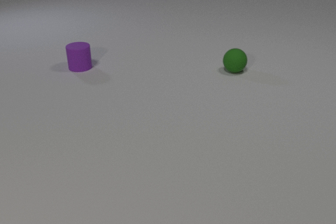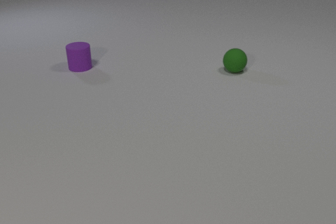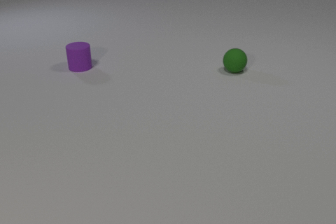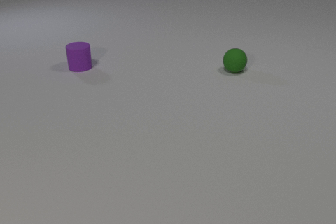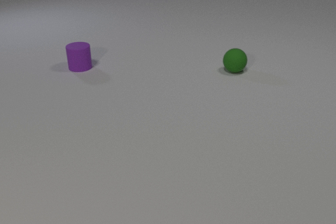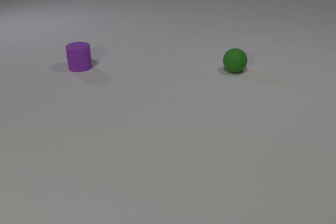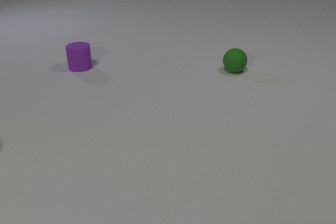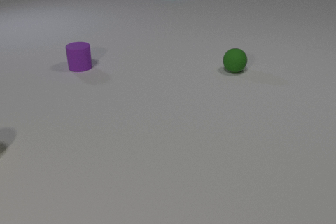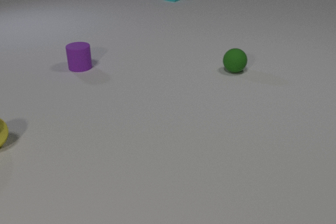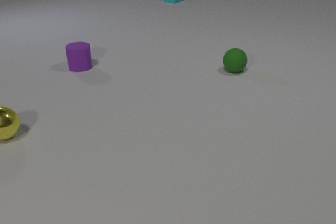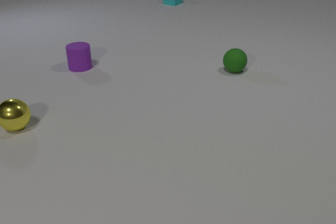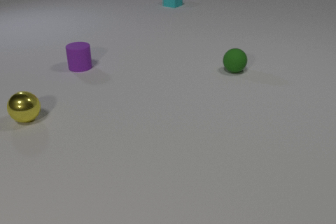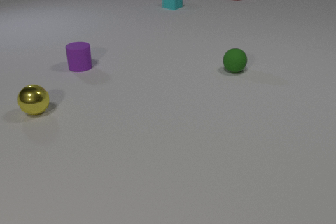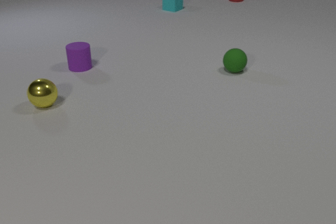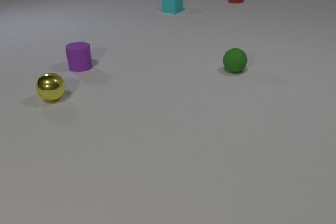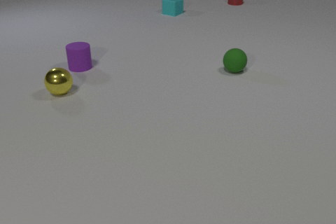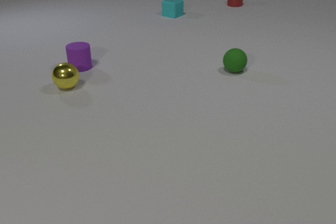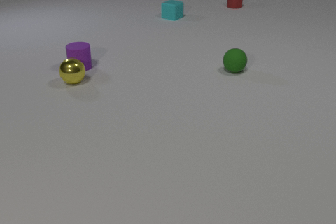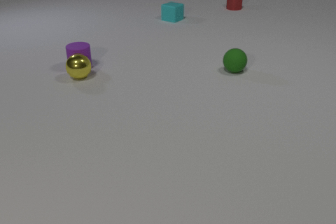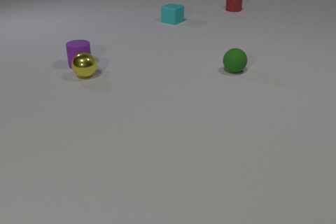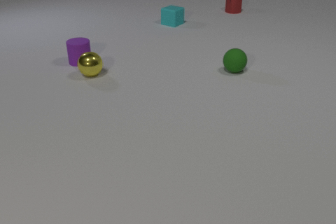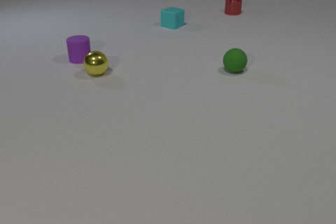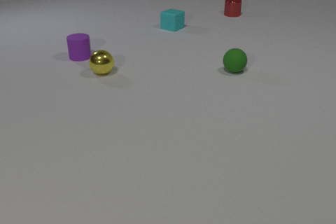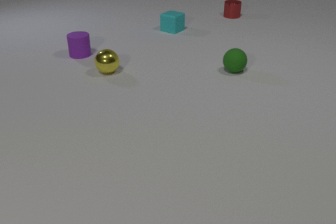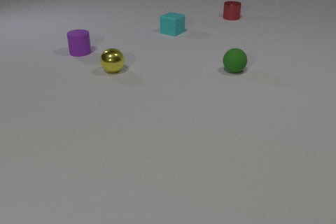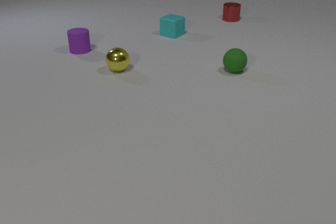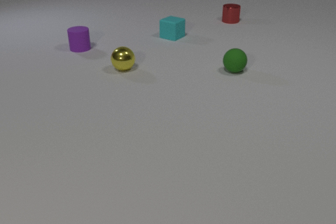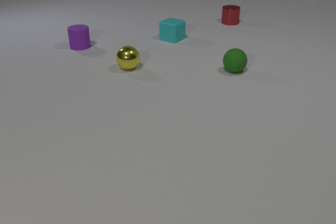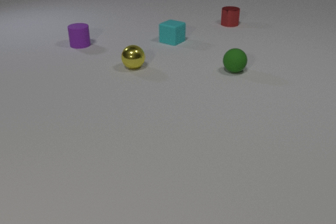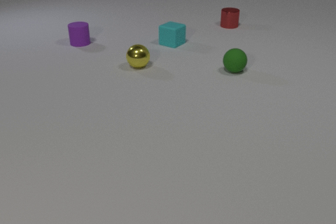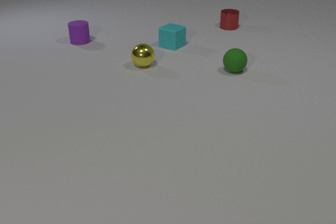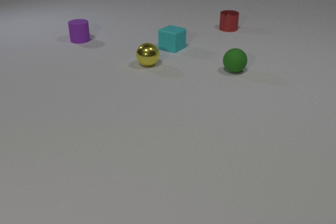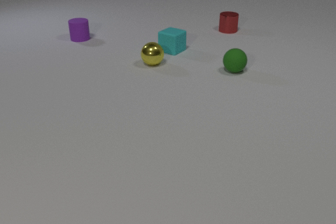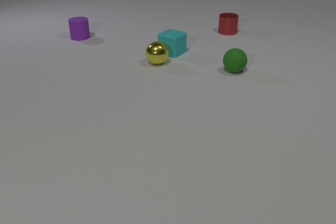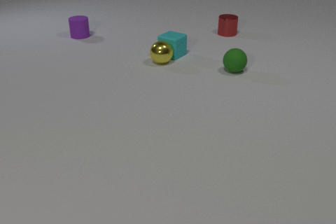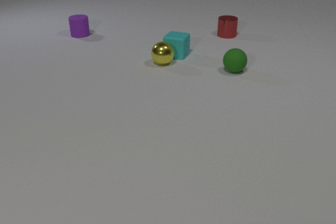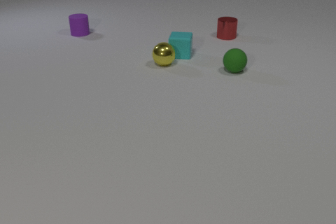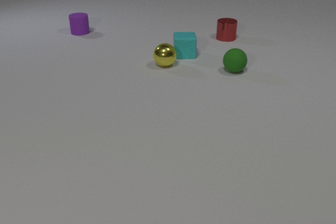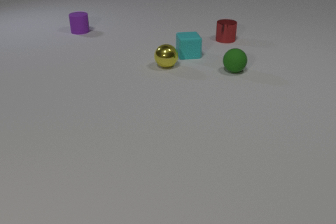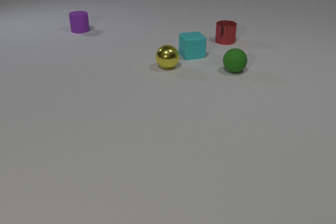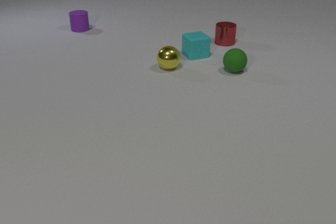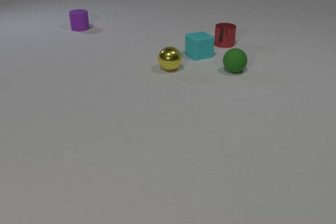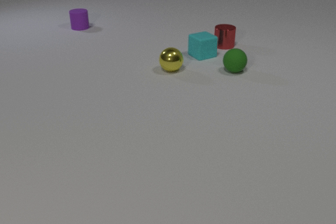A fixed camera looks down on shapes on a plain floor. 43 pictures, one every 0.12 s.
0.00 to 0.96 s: The yellow metal sphere comes in at the left edge, rolls away from the camera and to the right. The cyan rubber cube comes in at the top edge, slides toward the camera.
0.96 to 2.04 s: The yellow metal sphere rolls away from the camera and to the right. The cyan rubber cube slides toward the camera. The red metal cylinder comes in at the top edge, slides toward the camera.
2.04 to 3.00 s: The yellow metal sphere rolls to the right and away from the camera. The purple rubber cylinder slides away from the camera. The cyan rubber cube slides toward the camera. The red metal cylinder slides toward the camera. The yellow metal sphere and the purple rubber cylinder collide.
3.00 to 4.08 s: The yellow metal sphere rolls to the right. The purple rubber cylinder slides away from the camera. The cyan rubber cube slides toward the camera. The red metal cylinder slides toward the camera. The yellow metal sphere and the cyan rubber cube collide.
4.08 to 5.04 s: The yellow metal sphere rolls toward the camera and to the right. The purple rubber cylinder slides away from the camera. The cyan rubber cube slides to the right, spins so that its near face slides to the right, counterclockwise seen from above. The red metal cylinder slides toward the camera.
How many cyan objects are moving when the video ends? 1.
What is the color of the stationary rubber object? green.
What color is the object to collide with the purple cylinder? yellow.
